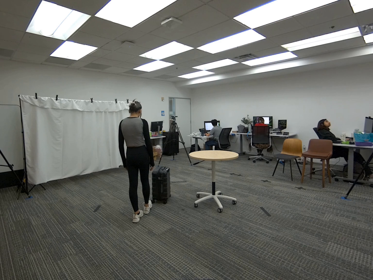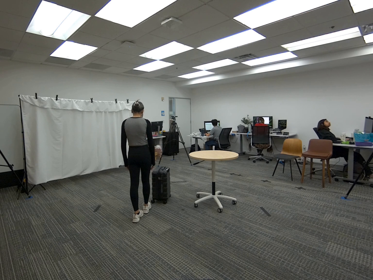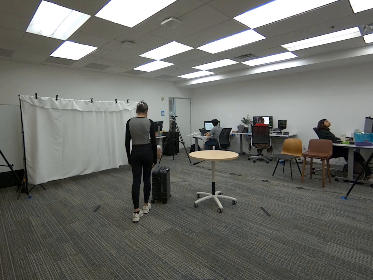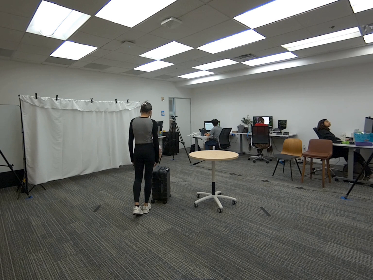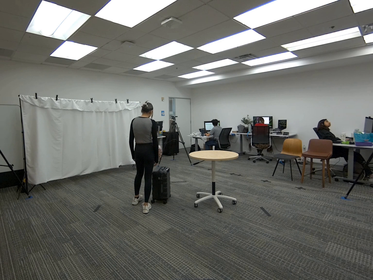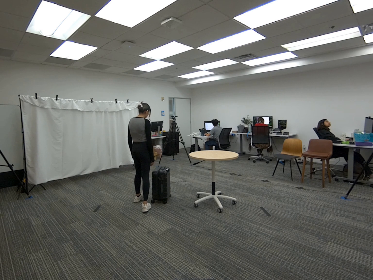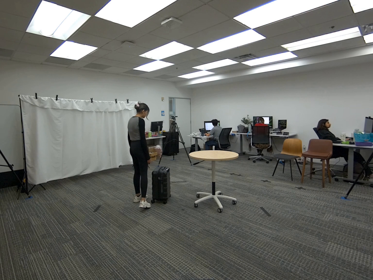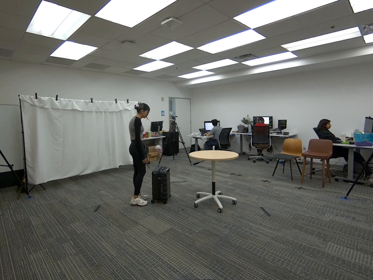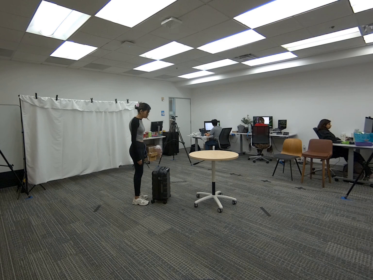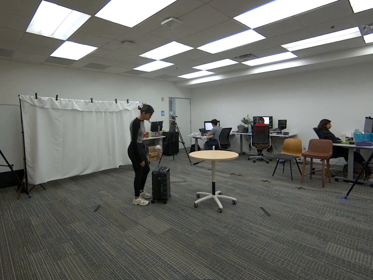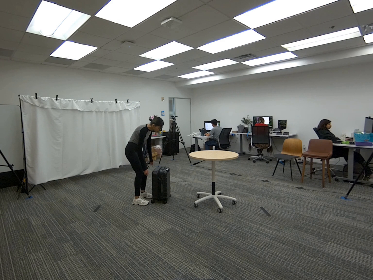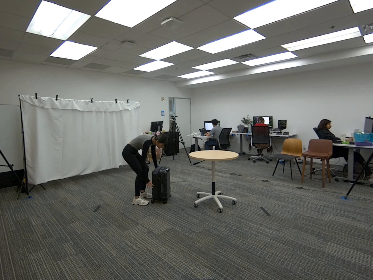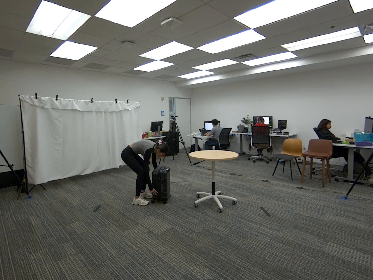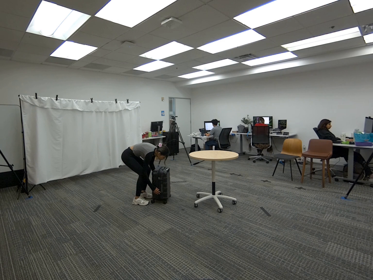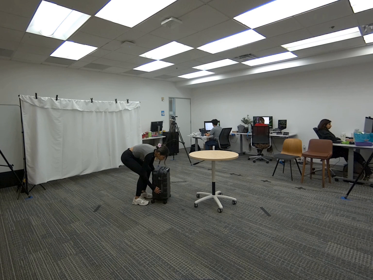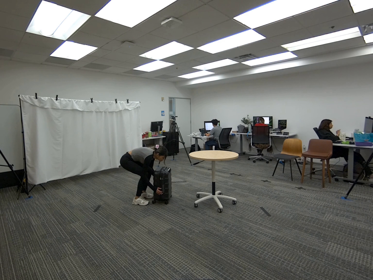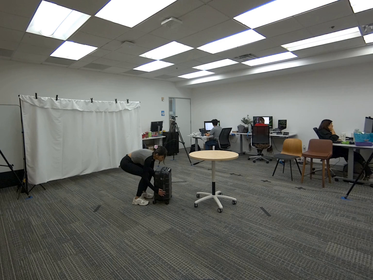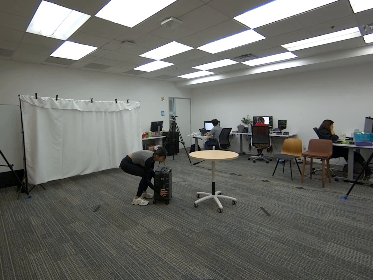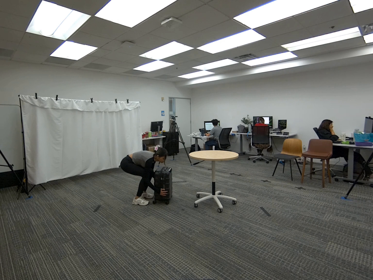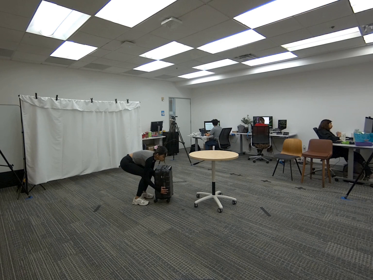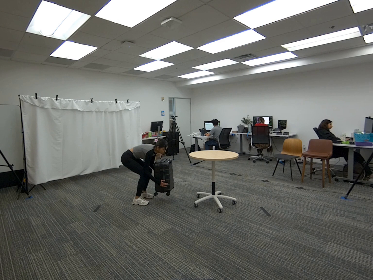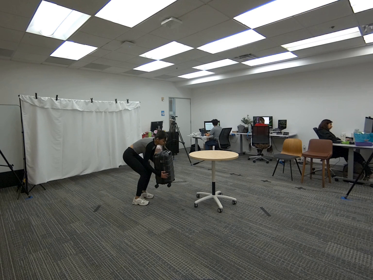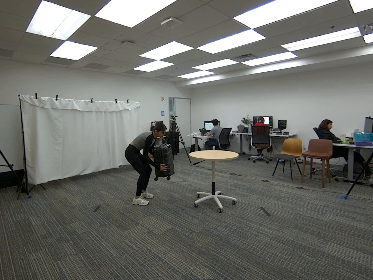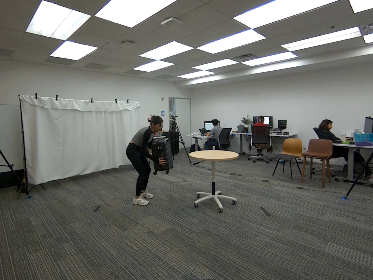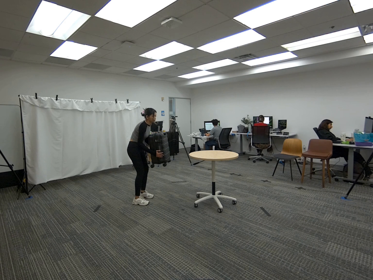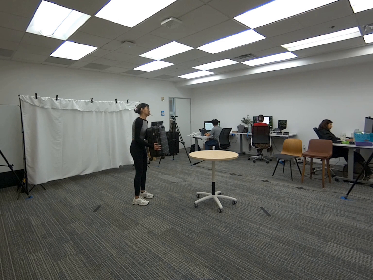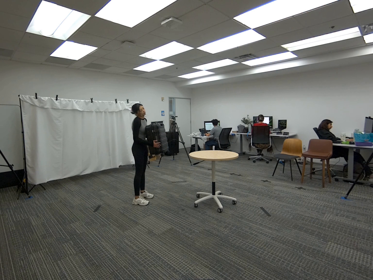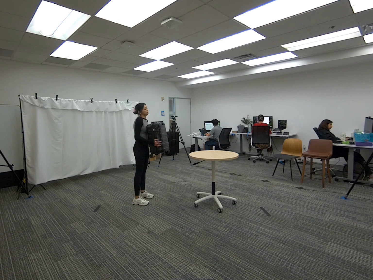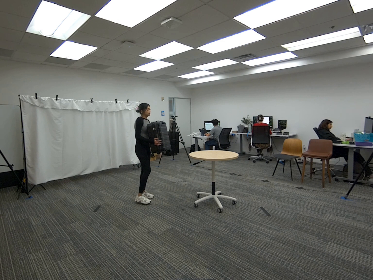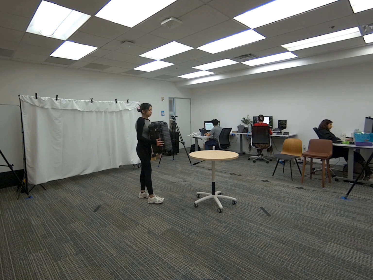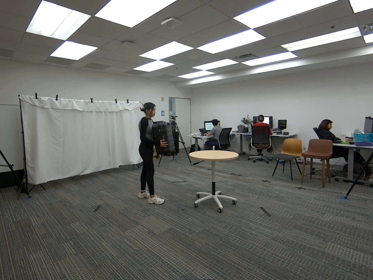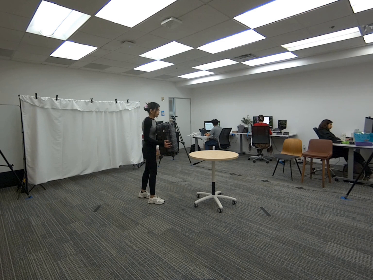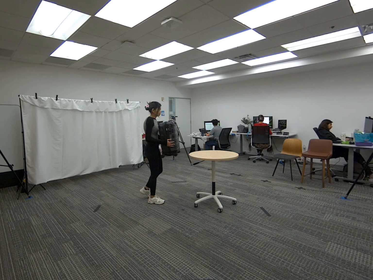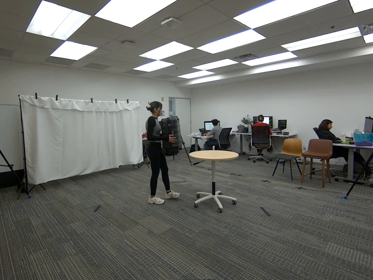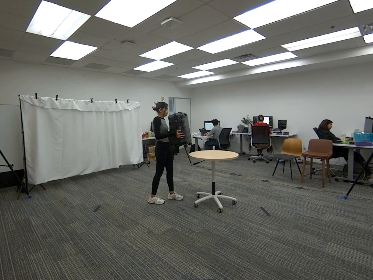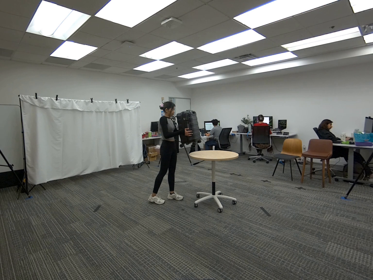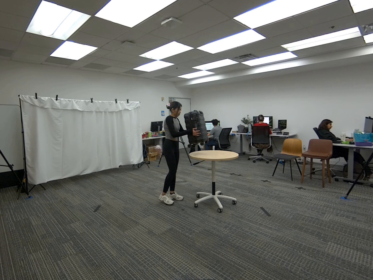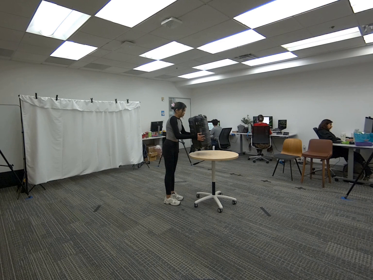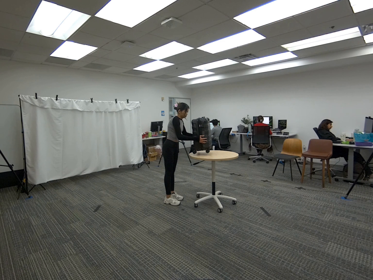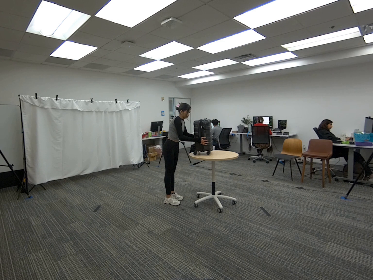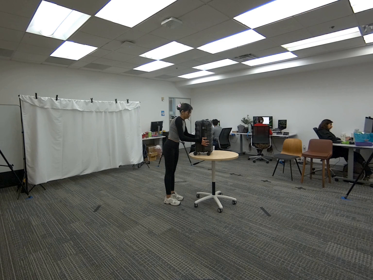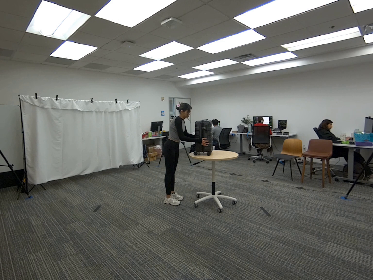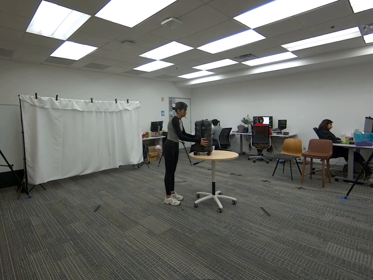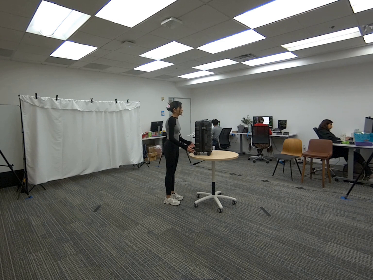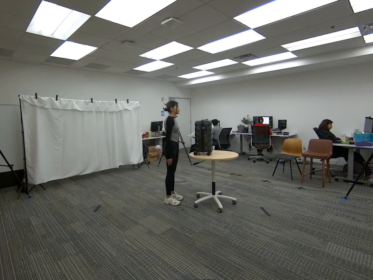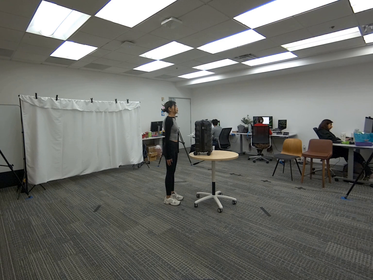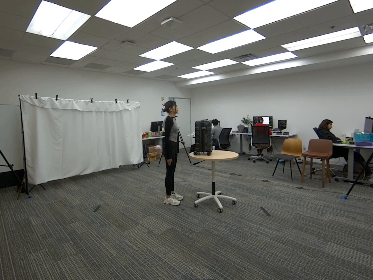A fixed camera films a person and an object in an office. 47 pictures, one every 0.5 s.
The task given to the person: Walk over to the luggage within the bounding area and pick up the luggage using both hands and place on the round desk.
